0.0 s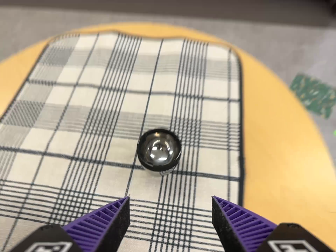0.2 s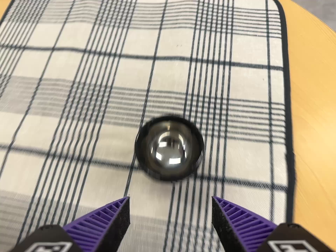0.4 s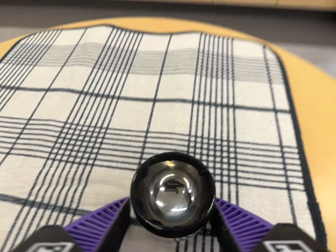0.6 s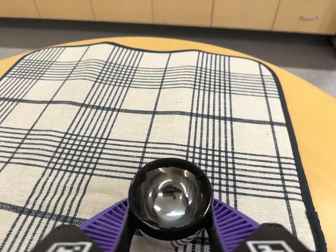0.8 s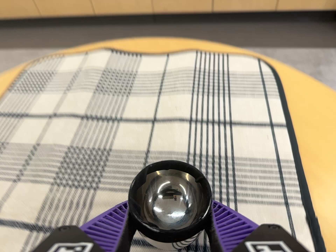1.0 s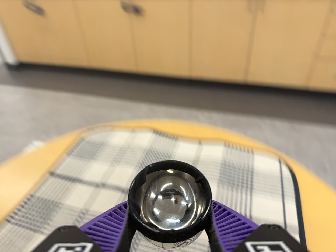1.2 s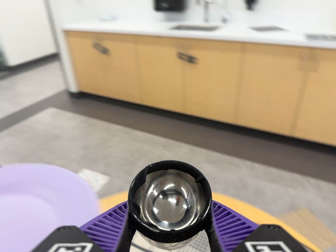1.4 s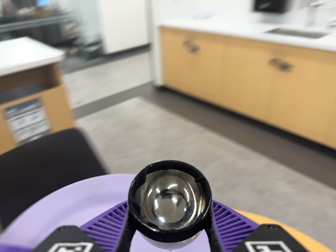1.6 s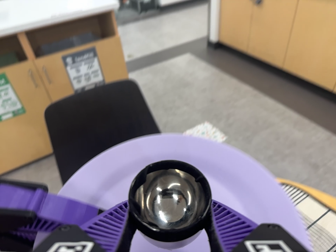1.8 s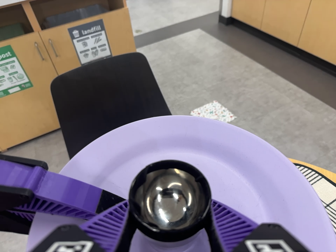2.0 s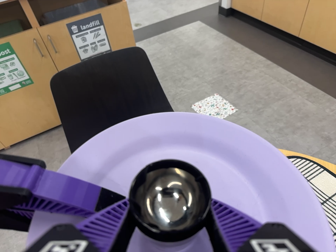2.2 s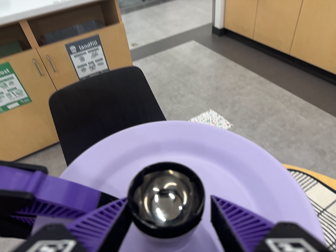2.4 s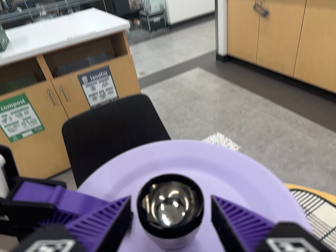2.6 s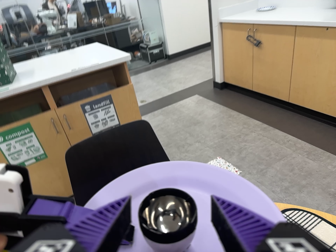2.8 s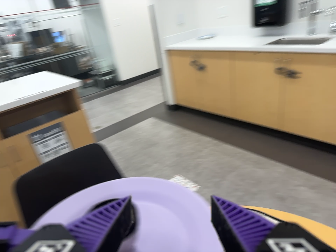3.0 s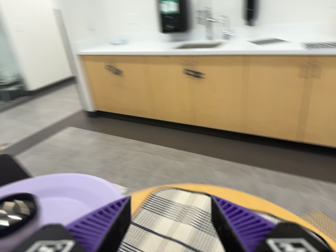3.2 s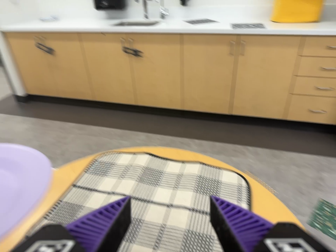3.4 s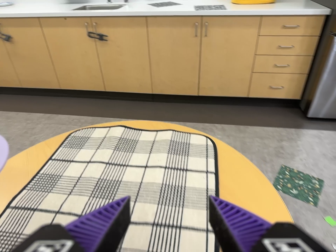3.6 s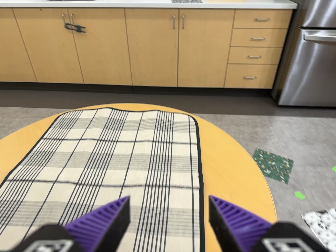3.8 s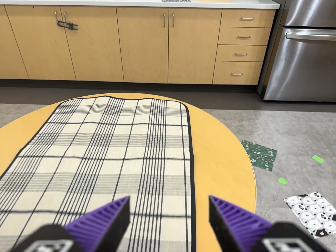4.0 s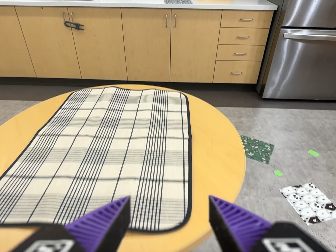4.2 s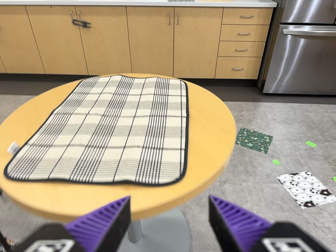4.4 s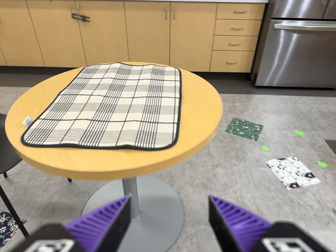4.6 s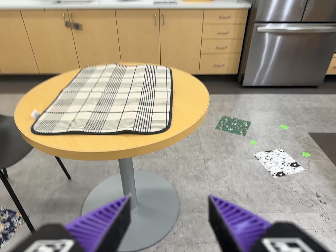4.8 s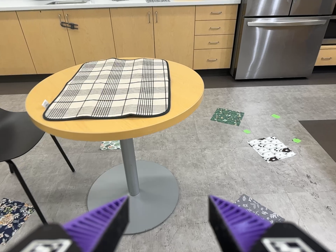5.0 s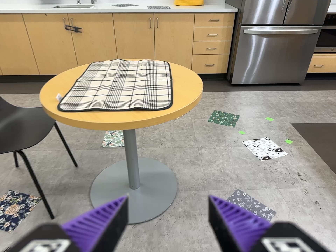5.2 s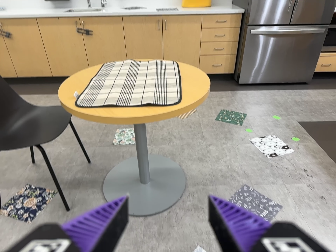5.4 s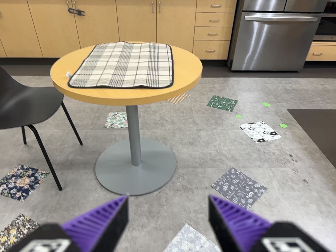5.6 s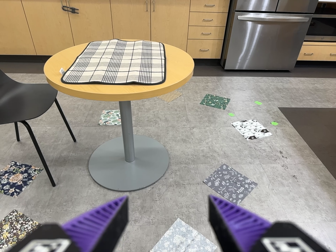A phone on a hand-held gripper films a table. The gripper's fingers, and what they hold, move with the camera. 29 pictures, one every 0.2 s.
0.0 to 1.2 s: The scene slides to the right, as the camera pans about 15 degrees to its left. It travels toward the top of its view, about 20 cm, so close, fixed things drift downward. Its aim tips toward the top of its view by about 25 degrees, and the scene shifts downward. It rolls about its line of sight by about 10 degrees, and the scene rotates clockwise.
1.2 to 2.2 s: The scene slides to the right, as the camera pans about 30 degrees to its left. It travels to its left, forward and toward the top of its view, about 12 cm, so close, fixed things drift to the right. Its aim tips toward the bottom of its view by about 15 degrees. It rolls about its line of sight by about 15 degrees, and the scene rotates clockwise.
2.2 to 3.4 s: The camera swings to its right by about 45 degrees, and the scene slides to the left. It travels backward and toward the bottom of its view, about 32 cm. Its aim tips toward the top of its view by about 15 degrees. It rolls about its line of sight by about 20 degrees, and the scene rotates counterclockwise.
3.4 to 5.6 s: The camera pans to its right by about 10 degrees. It travels backward and toward the bottom of its view, about 100 cm, so what stands in front gets smaller.
The film runs backward here.
